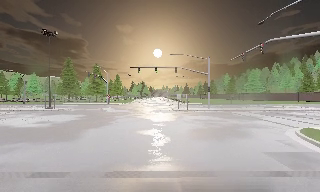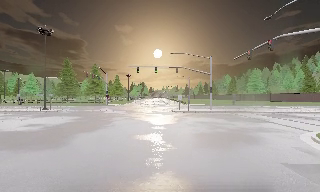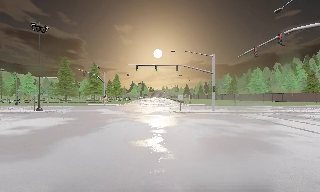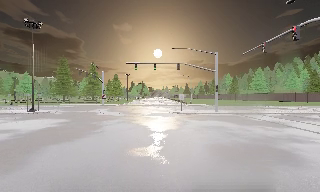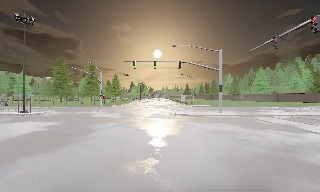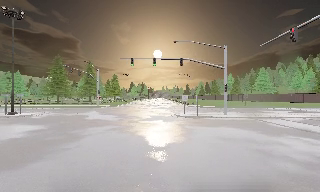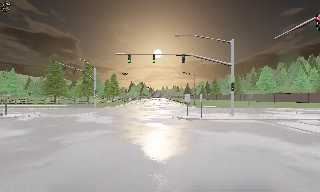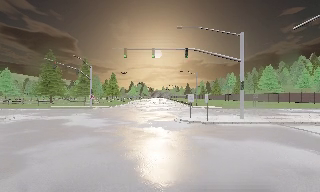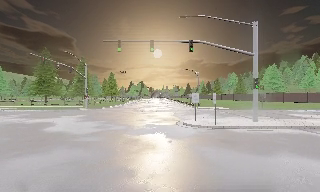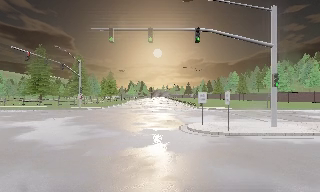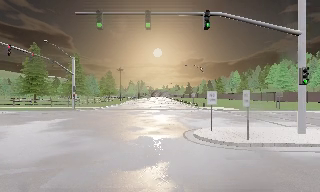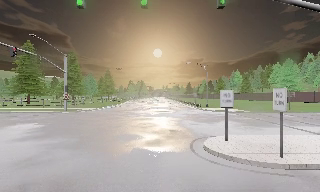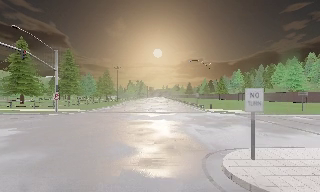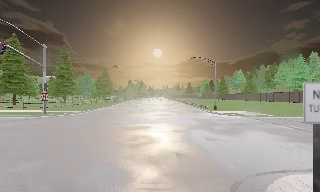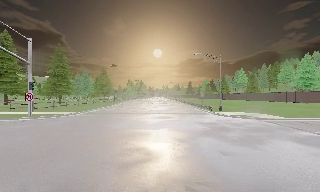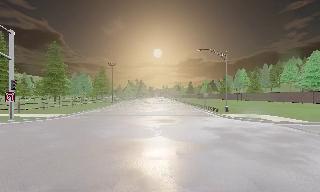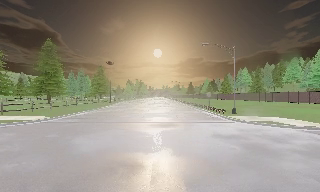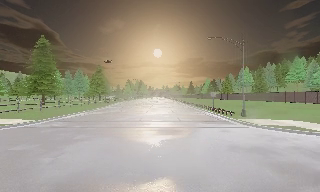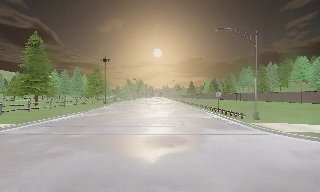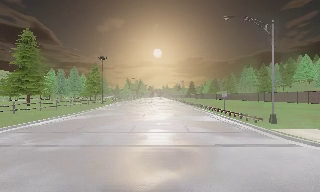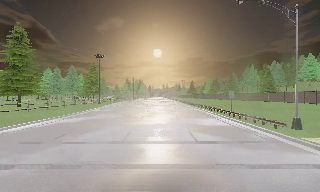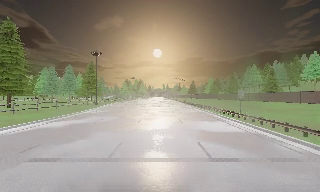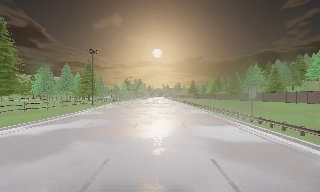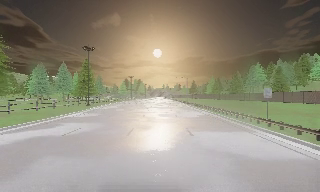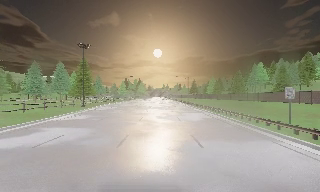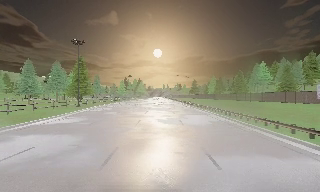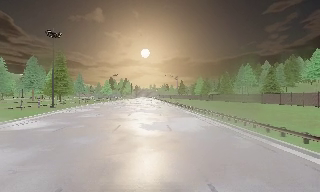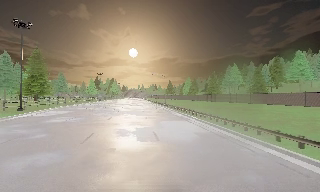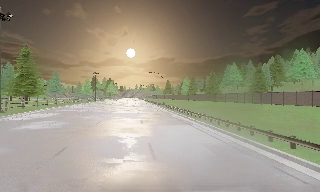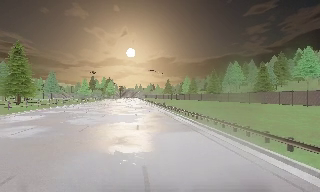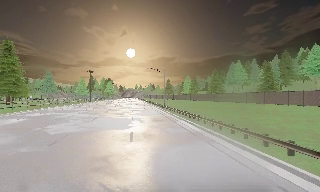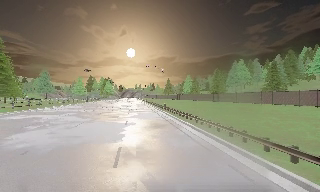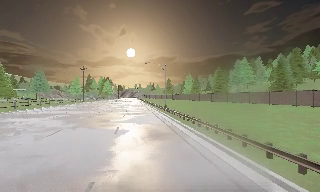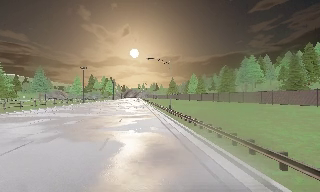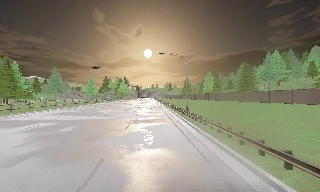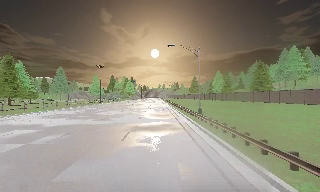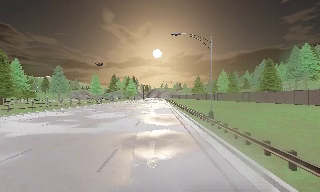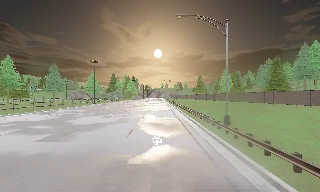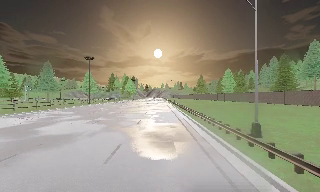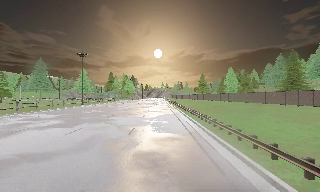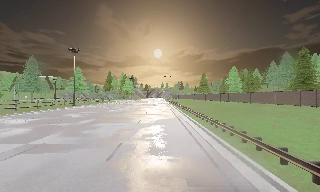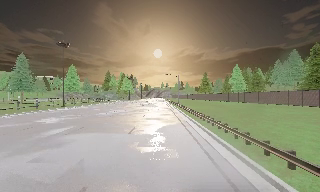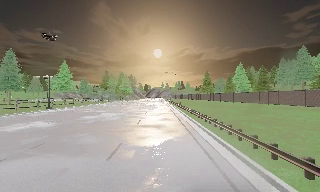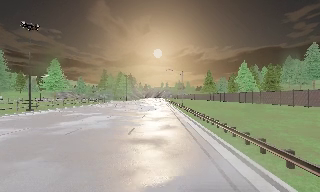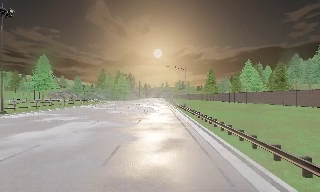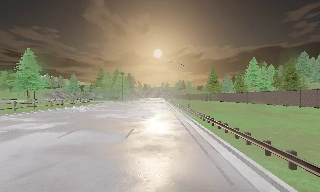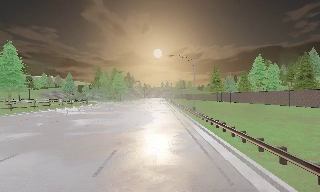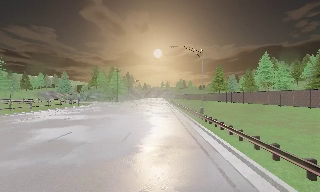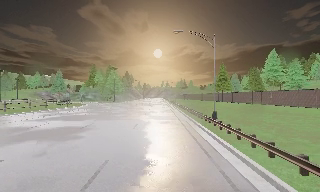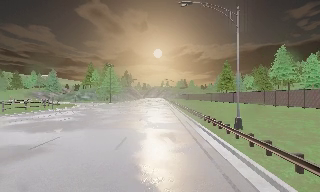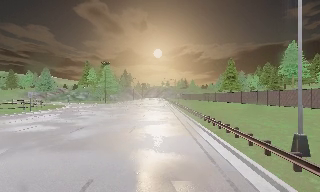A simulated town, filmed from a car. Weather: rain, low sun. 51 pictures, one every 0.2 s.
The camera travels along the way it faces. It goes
forward.
0.0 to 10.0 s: The camera travels forward, about 130 m, so what stands in front looms larger. It gains speed.
The film runs forward here.
